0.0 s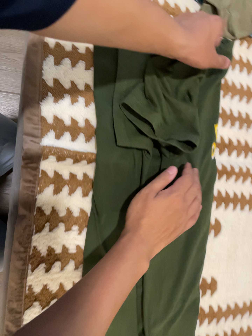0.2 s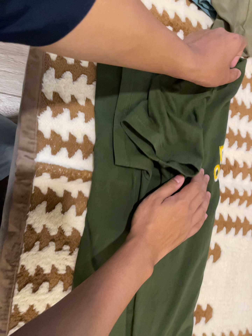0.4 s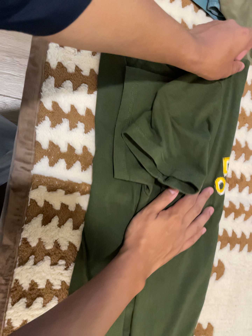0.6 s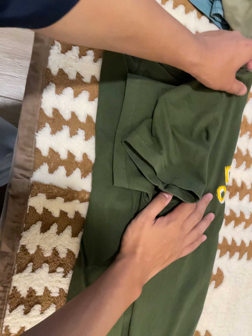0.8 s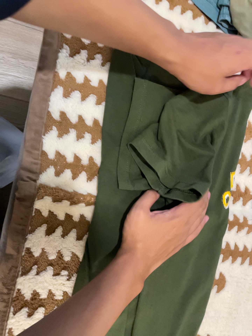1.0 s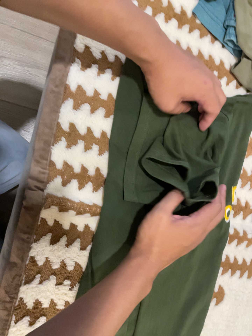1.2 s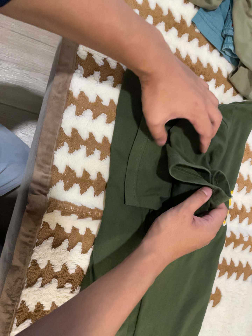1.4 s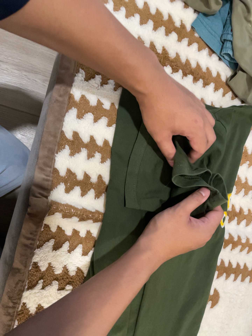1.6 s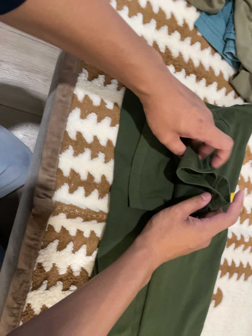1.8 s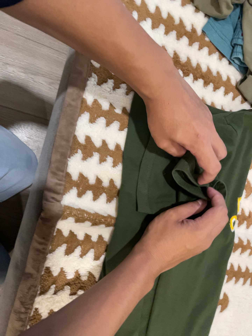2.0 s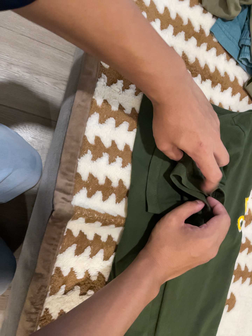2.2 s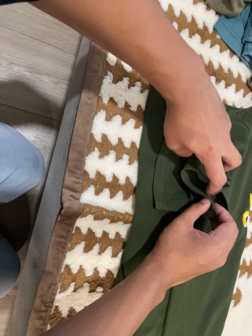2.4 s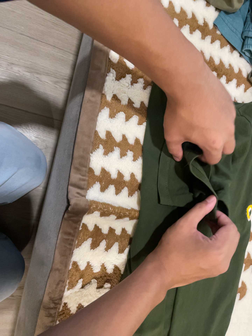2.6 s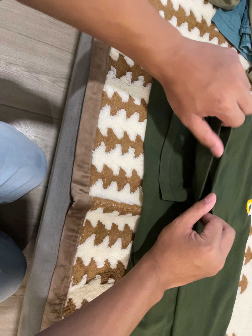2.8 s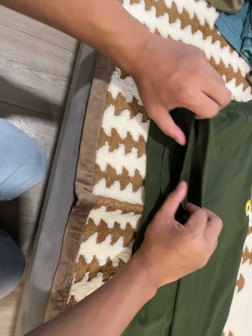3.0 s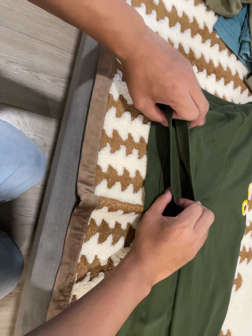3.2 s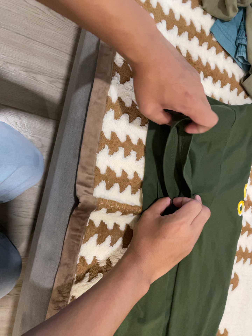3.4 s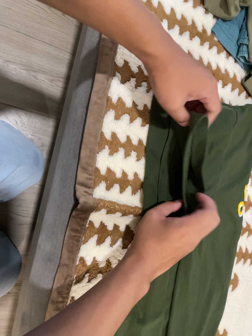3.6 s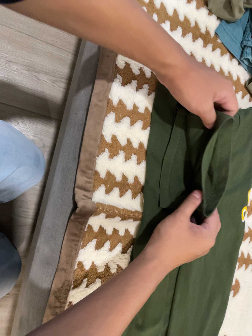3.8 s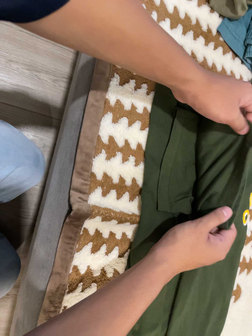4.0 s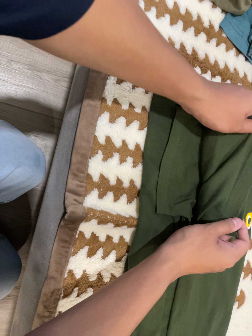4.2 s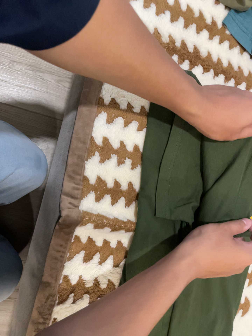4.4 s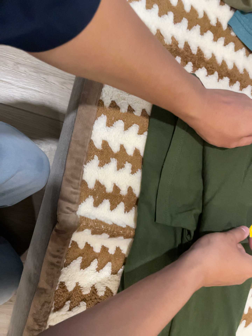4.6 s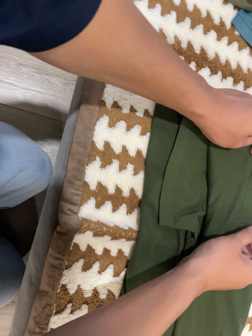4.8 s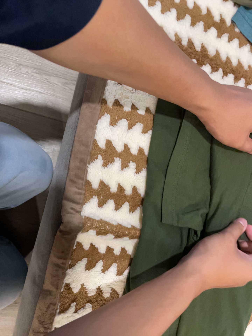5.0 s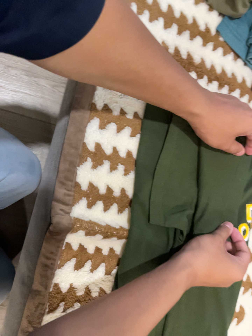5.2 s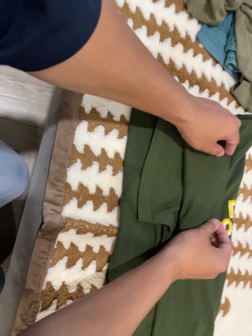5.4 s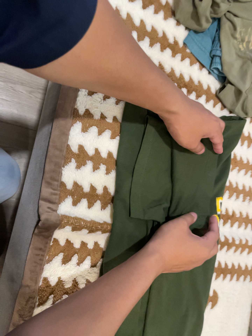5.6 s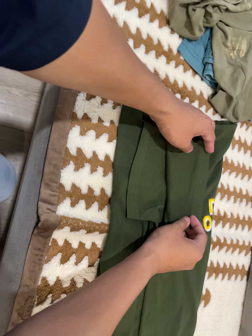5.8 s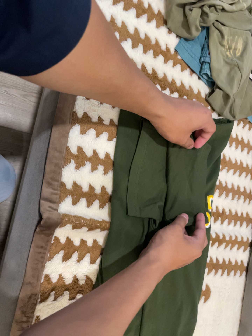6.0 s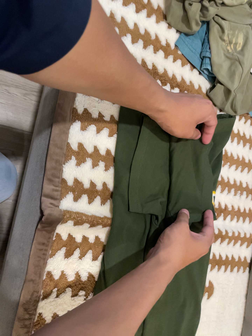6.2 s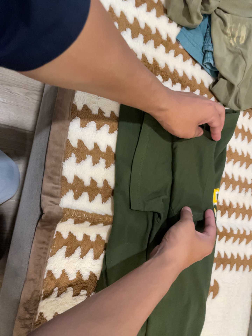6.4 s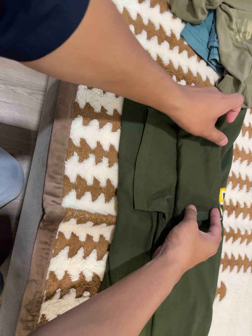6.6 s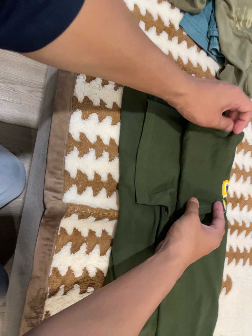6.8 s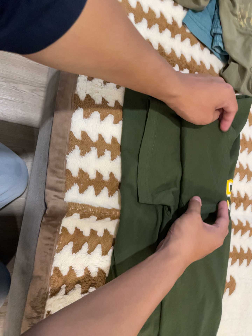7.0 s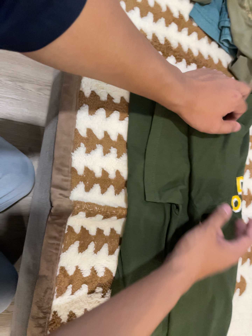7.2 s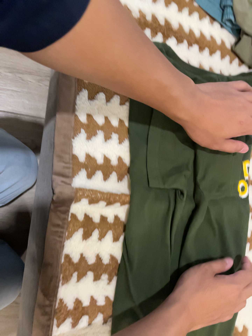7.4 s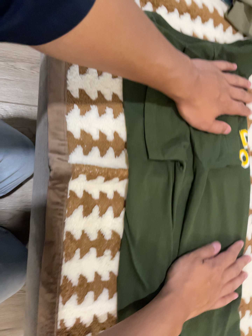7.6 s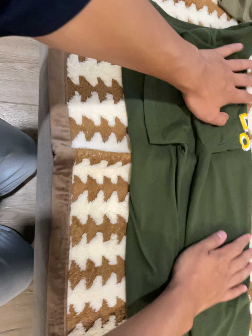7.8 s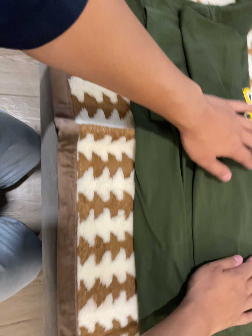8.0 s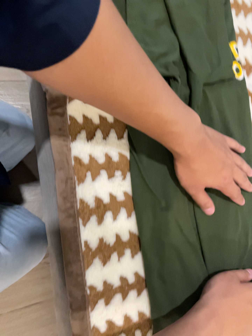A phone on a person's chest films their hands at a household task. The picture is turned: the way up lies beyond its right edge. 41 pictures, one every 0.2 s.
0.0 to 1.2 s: The camera travels toward the top of its view, about 9 cm, so close, fixed things drift downward. It rolls about its line of sight by about 10 degrees, and the scene rotates clockwise.
1.2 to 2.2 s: The camera travels to its left, about 6 cm, so close, fixed things drift to the right.
2.2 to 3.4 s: The camera shifts only a little, or ends up much as it began.
3.4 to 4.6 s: The camera travels forward and to its right, about 8 cm, so what stands in front looms larger.
4.6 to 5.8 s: The scene slides to the left, as the camera pans about 10 degrees to its right. It travels backward, about 7 cm, so what stands in front gets smaller.
5.8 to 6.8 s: The camera shifts only a little, or ends up much as it began.
6.8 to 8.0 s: The camera travels toward the bottom of its view, about 16 cm, so close, fixed things drift upward. It rolls about its line of sight by about 15 degrees, and the scene rotates counterclockwise.
The film runs forward here.
